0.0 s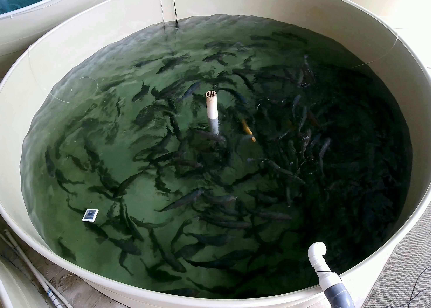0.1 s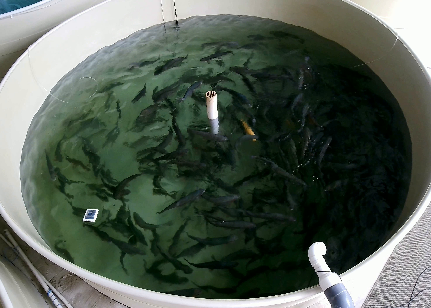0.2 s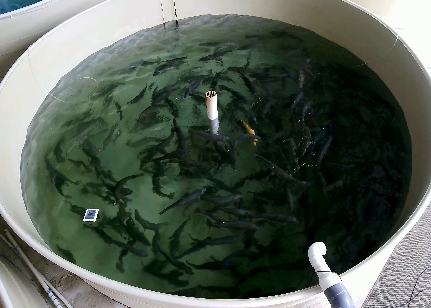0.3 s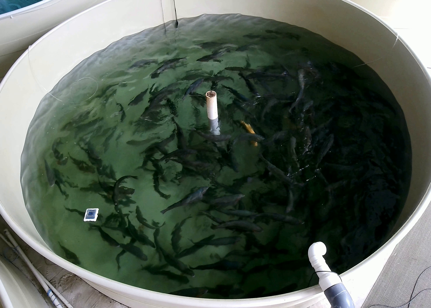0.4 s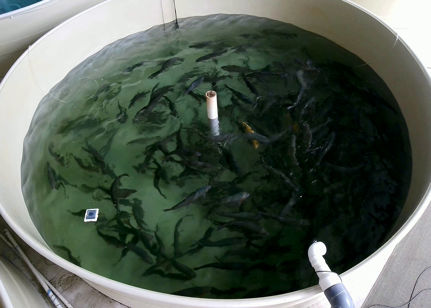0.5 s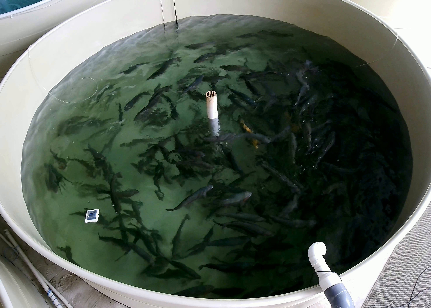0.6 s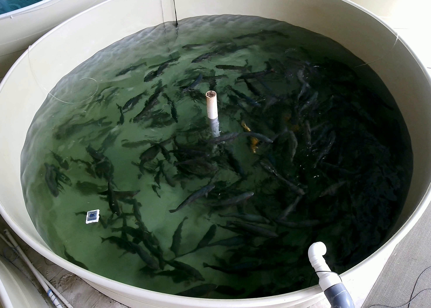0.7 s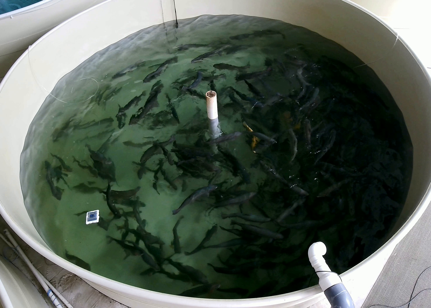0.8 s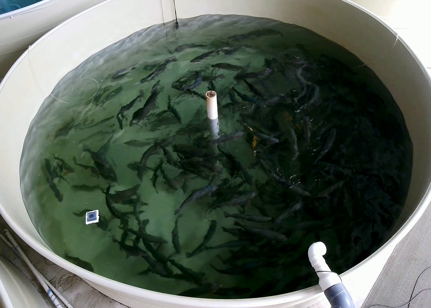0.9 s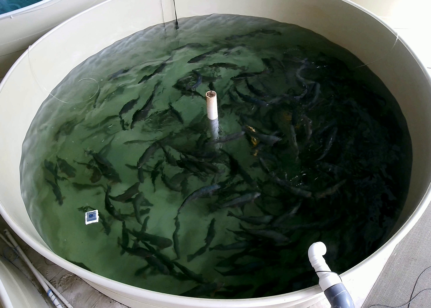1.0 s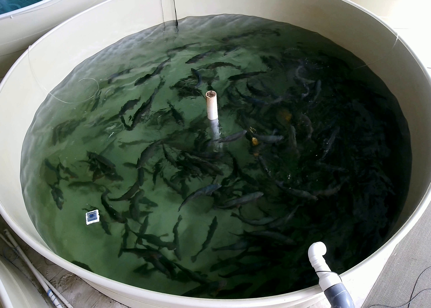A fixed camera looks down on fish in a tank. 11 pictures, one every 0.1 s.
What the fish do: Foraging.
